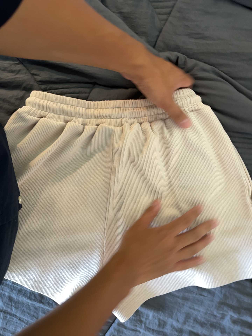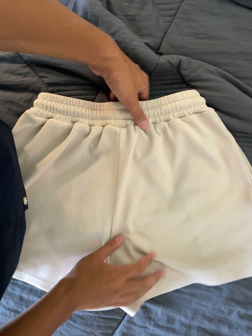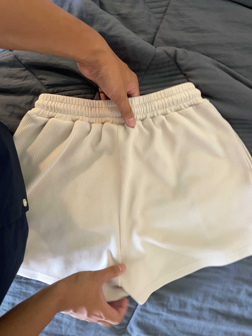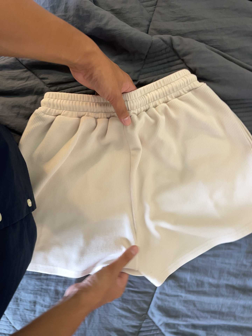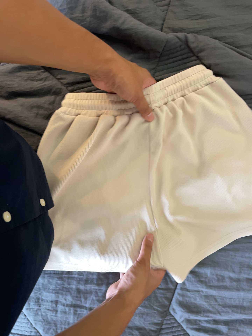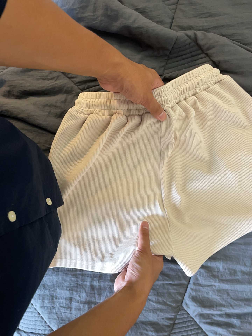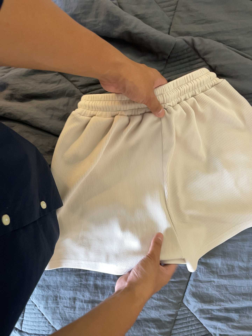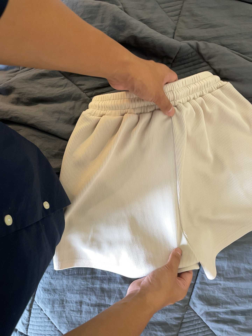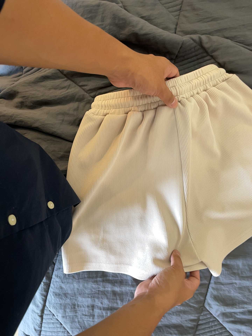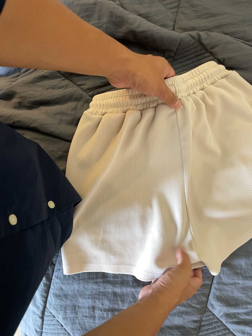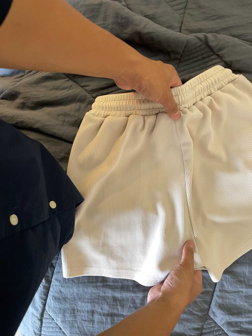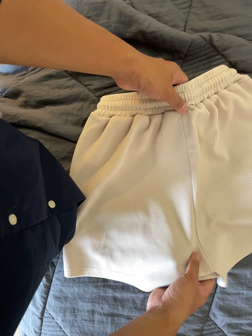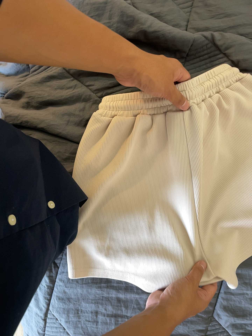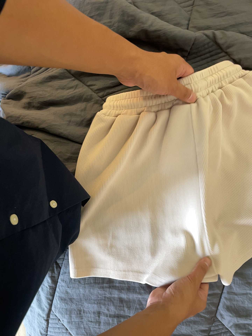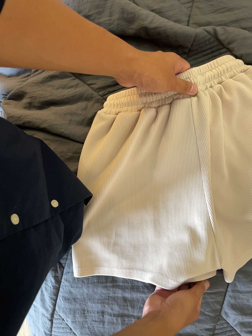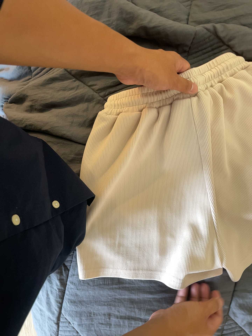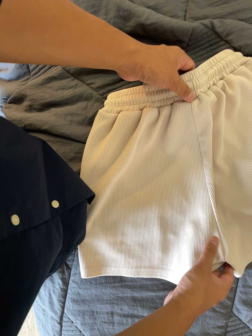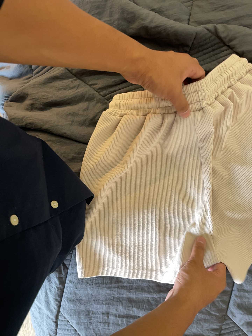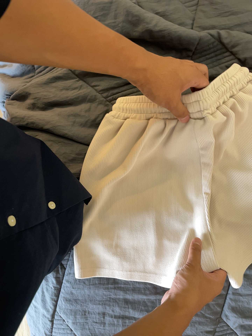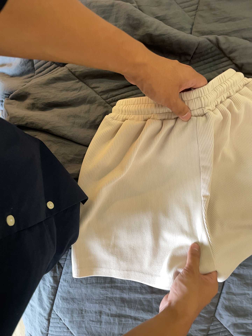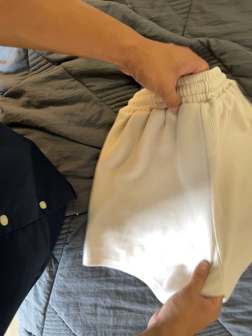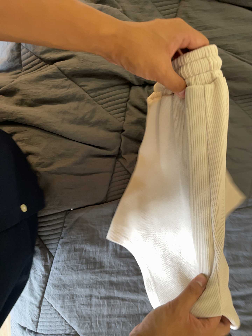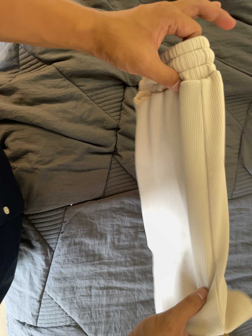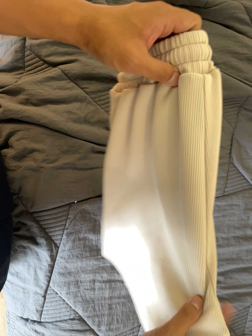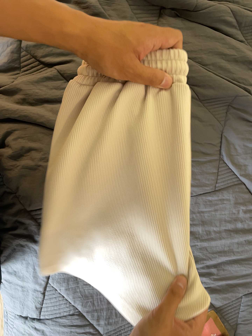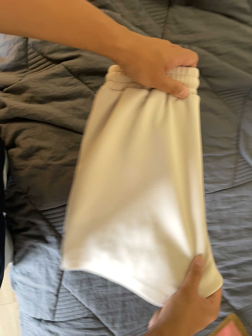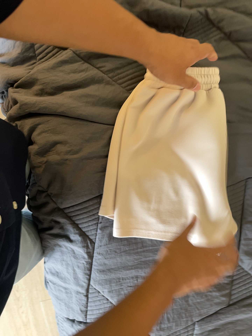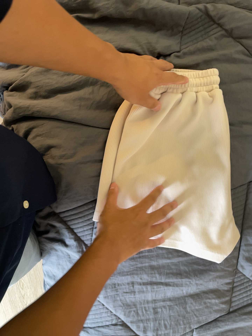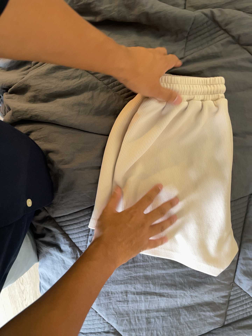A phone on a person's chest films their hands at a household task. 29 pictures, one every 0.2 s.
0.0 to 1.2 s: The camera travels to its left, toward the bottom of its view and backward, about 20 cm. It rolls about its line of sight by about 15 degrees, and the scene rotates counterclockwise.
1.2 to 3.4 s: The camera shifts only a little, or ends up much as it began.
3.4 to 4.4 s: The camera pans to its right by about 15 degrees. It travels to its left and backward, about 14 cm.
4.4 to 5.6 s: The scene slides to the right, as the camera pans about 10 degrees to its left. It travels forward, about 7 cm, so what stands in front looms larger.
The film runs forward here.
